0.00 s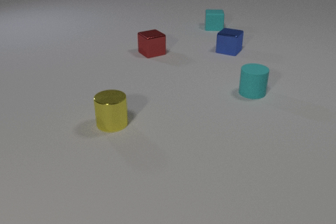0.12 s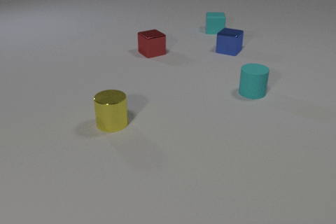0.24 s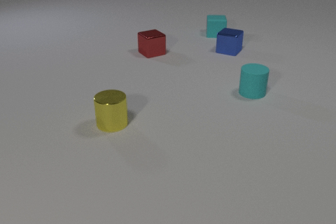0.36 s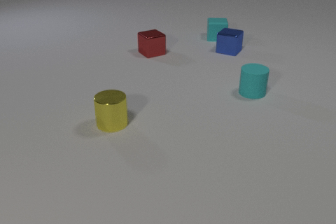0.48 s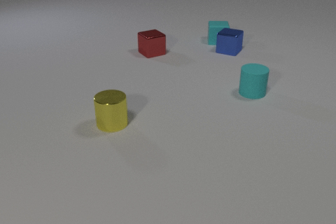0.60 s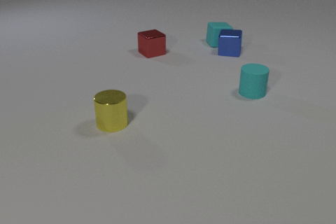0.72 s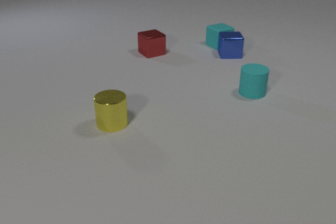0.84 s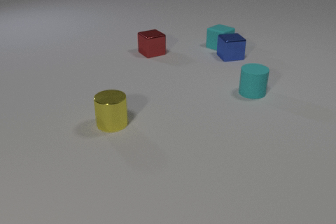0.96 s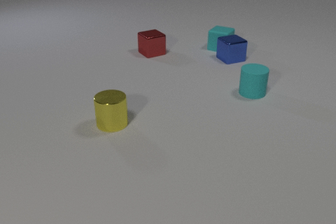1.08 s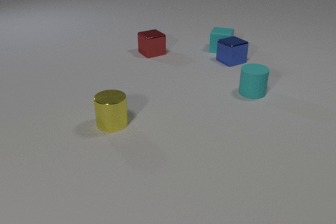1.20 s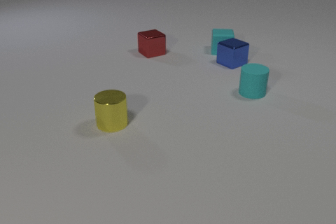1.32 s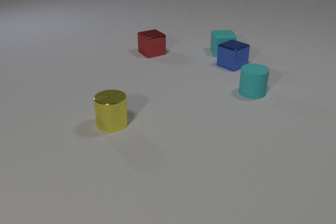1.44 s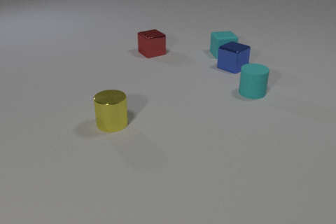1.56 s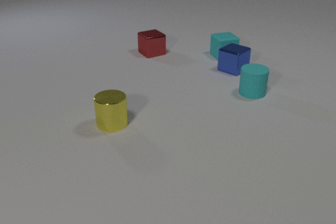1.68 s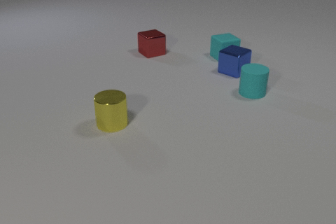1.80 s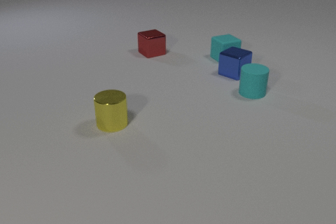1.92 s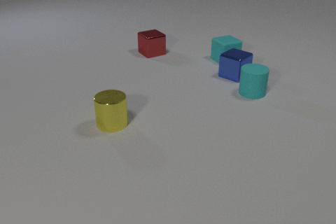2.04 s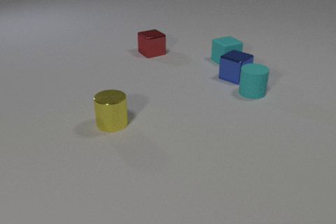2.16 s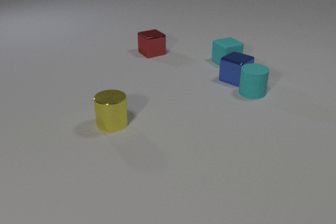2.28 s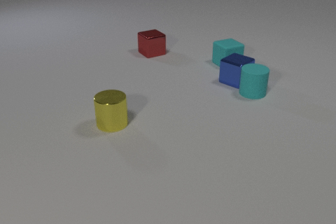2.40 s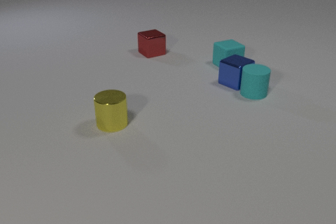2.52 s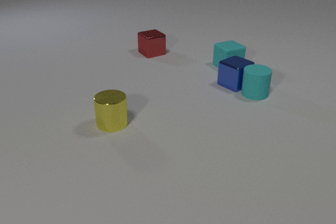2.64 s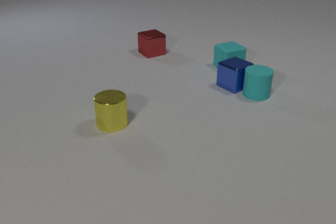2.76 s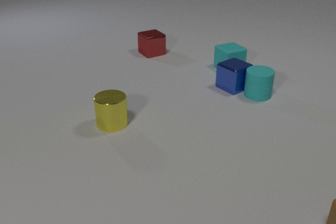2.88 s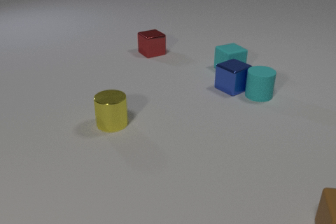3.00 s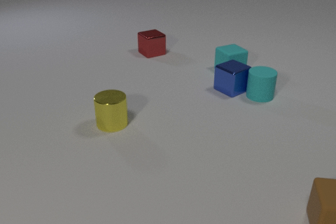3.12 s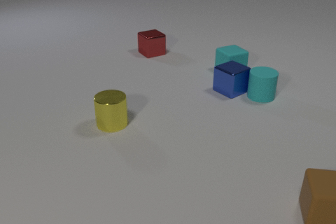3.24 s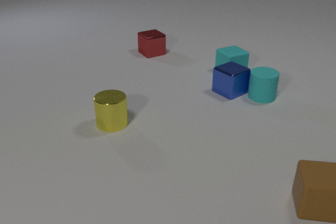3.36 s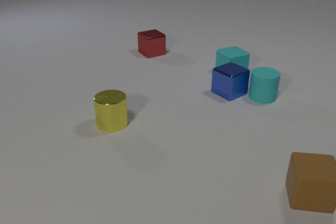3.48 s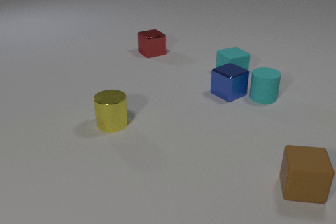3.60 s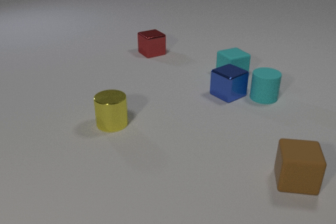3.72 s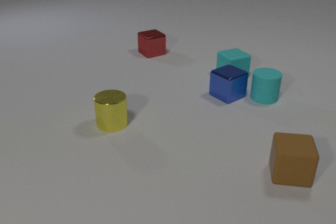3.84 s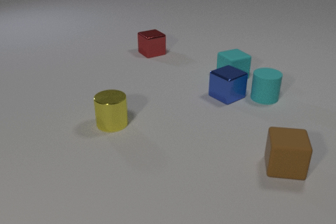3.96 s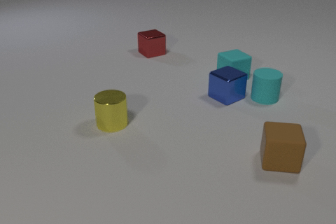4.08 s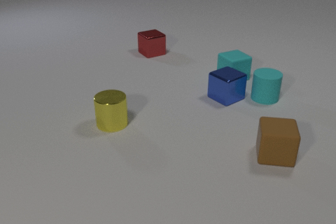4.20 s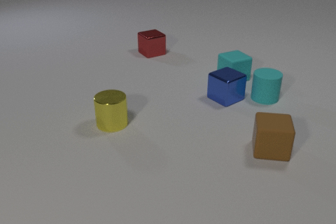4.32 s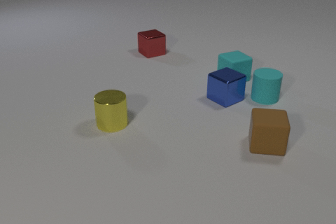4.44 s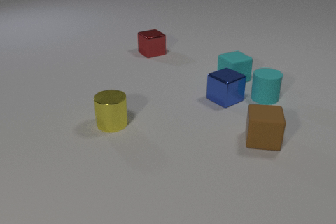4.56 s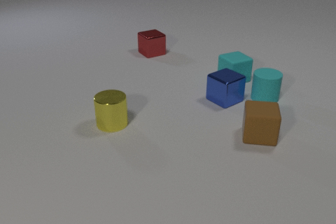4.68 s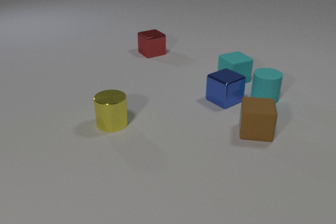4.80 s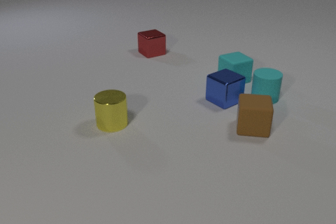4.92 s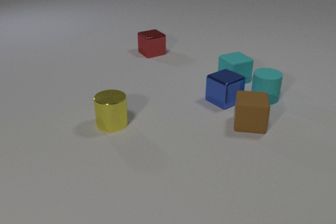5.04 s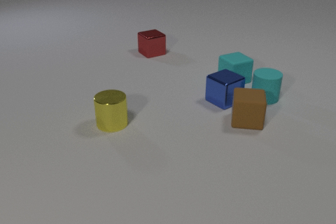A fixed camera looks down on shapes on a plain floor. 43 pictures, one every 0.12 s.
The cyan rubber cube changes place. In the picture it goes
toward the camera.
The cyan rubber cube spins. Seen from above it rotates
counterclockwise.
0.00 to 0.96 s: The cyan rubber cube slides toward the camera, spins so that its near face slides to the right, counterclockwise seen from above. The blue metal cube slides toward the camera, spins so that its near face slides to the right, counterclockwise seen from above. The cyan rubber cube and the blue metal cube collide.
0.96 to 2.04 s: The cyan rubber cube slides toward the camera, spins so that its near face slides to the right, counterclockwise seen from above. The blue metal cube slides toward the camera, spins so that its near face slides to the right, counterclockwise seen from above.
2.04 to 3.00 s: The cyan rubber cube slides toward the camera. The blue metal cube slides toward the camera. The cyan rubber cylinder slides to the right. The brown rubber cube comes in at the right edge, slides away from the camera and to the left. The blue metal cube and the cyan rubber cylinder collide.
3.00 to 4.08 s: The cyan rubber cube slides toward the camera. The blue metal cube slides toward the camera. The brown rubber cube slides away from the camera and to the left.
4.08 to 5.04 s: The cyan rubber cube slides toward the camera. The blue metal cube slides toward the camera. The brown rubber cube slides away from the camera and to the left.
How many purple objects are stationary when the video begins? 0.
Are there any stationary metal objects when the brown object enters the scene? yes.
What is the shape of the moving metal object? cube.
